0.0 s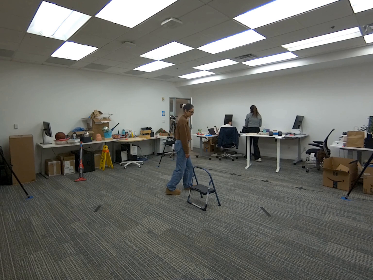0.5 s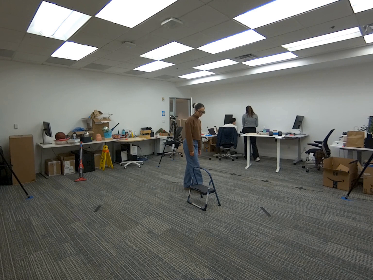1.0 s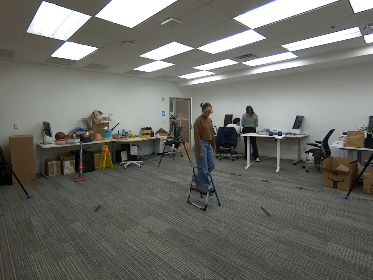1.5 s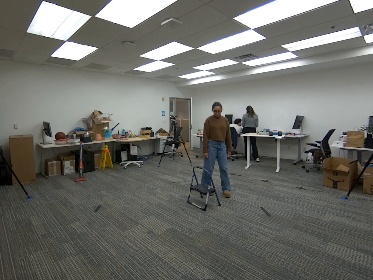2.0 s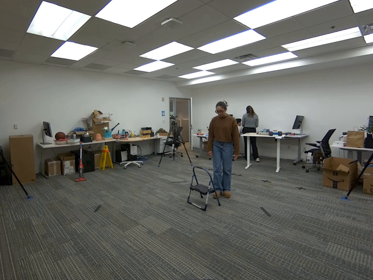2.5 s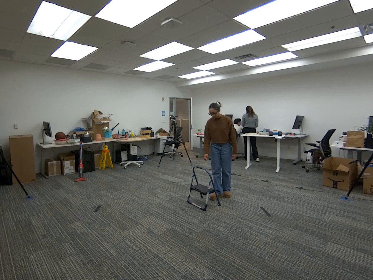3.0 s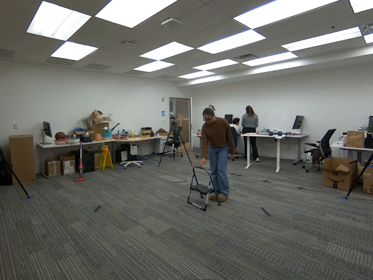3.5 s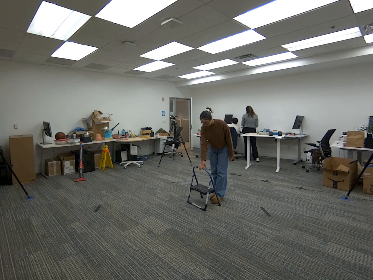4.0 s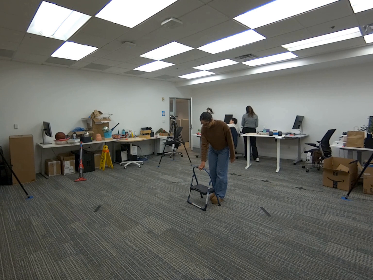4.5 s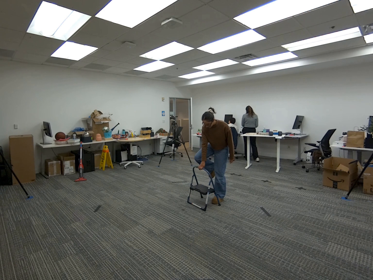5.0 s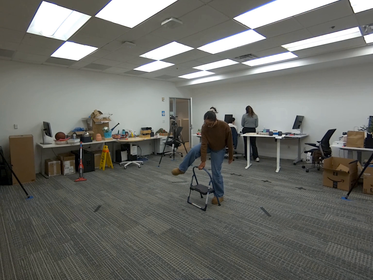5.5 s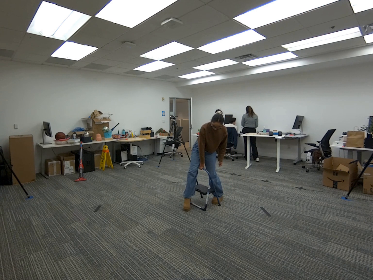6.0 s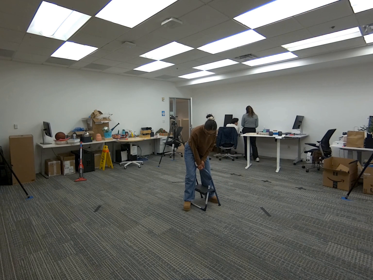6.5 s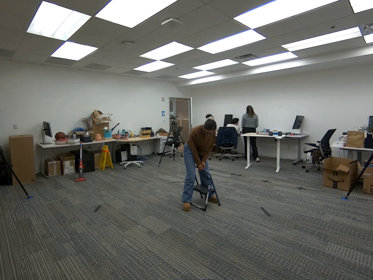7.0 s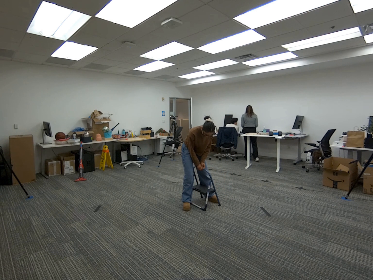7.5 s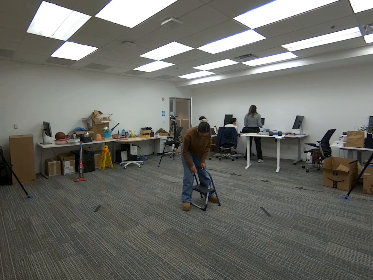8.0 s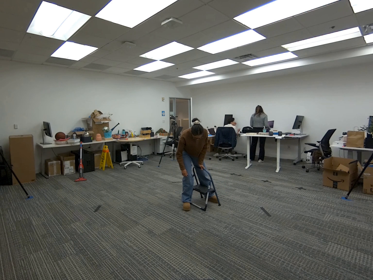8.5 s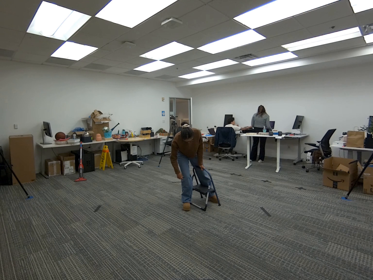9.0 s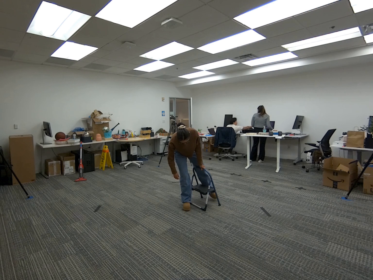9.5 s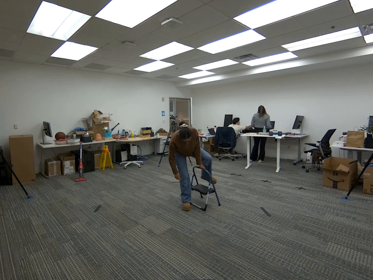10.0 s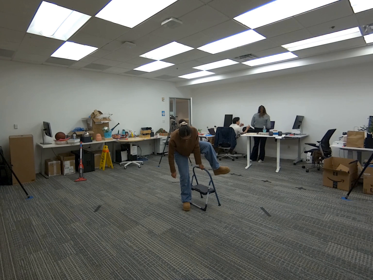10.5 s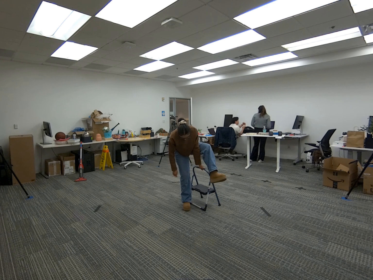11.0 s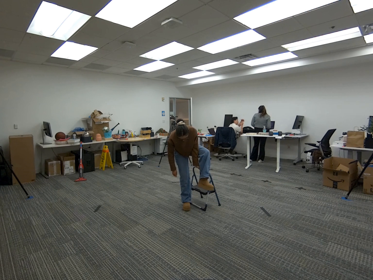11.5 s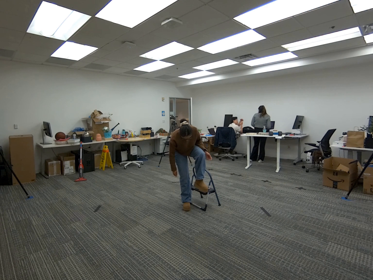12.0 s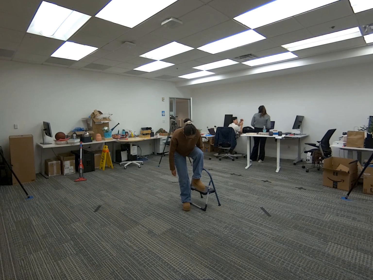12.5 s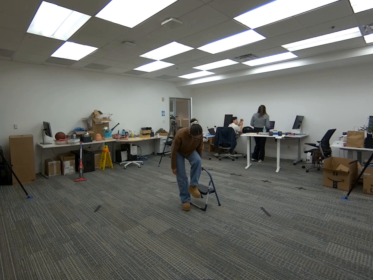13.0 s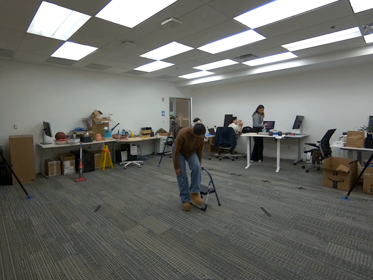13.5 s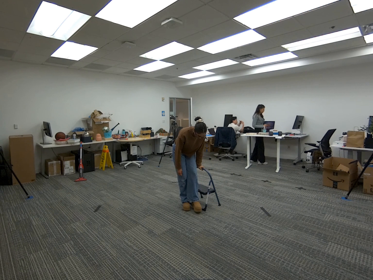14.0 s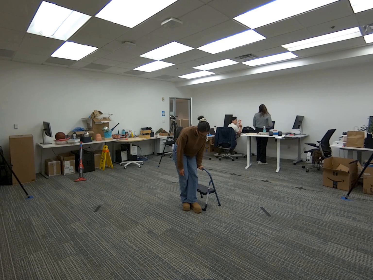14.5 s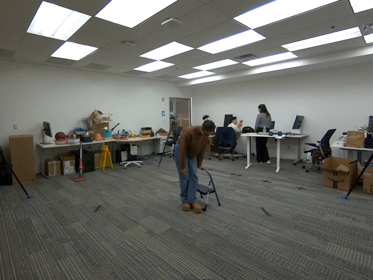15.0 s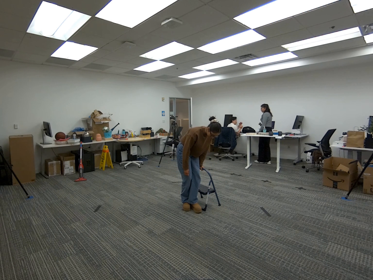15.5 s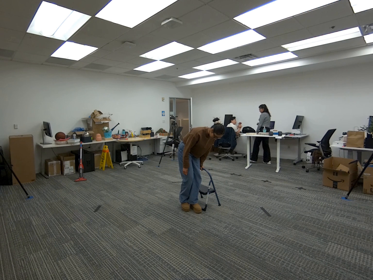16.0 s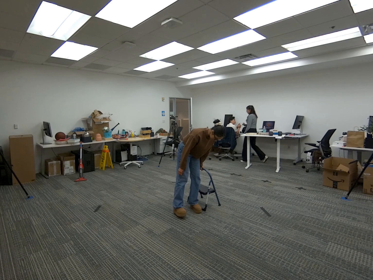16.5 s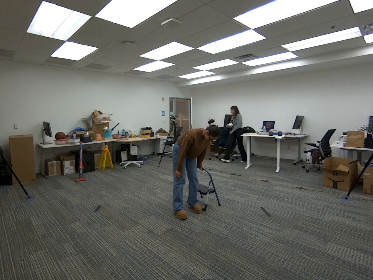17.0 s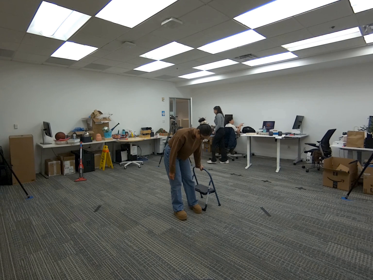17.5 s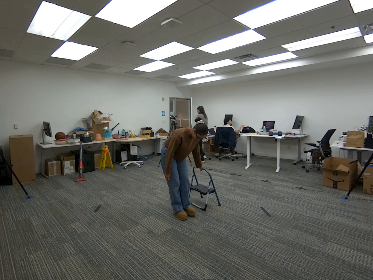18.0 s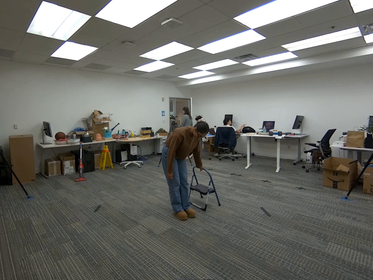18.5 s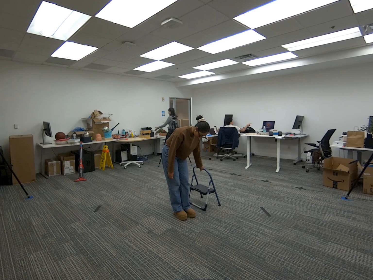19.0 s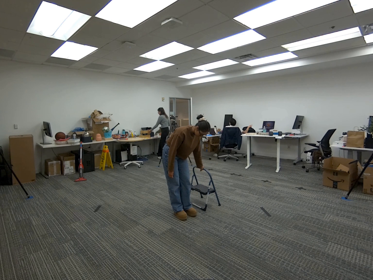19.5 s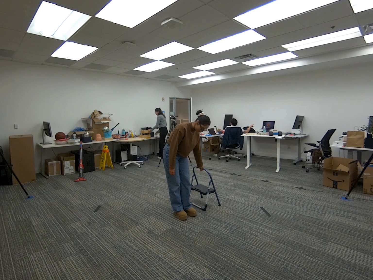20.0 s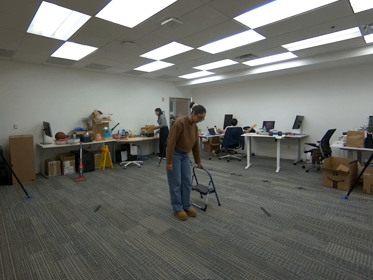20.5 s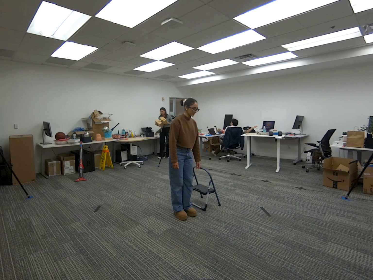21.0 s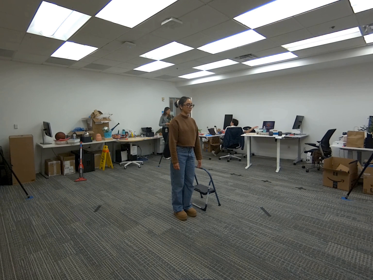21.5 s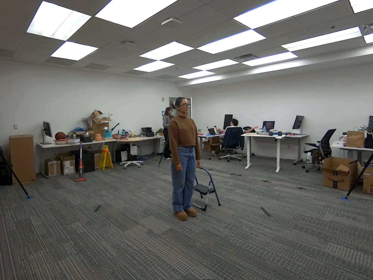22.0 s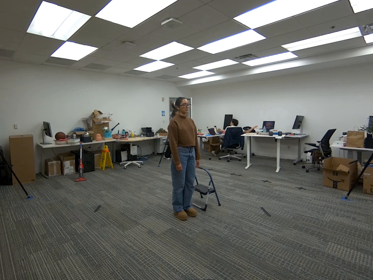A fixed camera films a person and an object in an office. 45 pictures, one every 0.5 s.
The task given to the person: Walk over to the step lader and step over the step ladder using one hand to hold the handle of the ladder.
